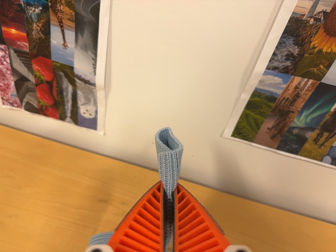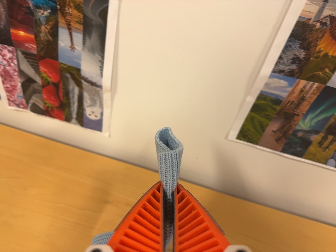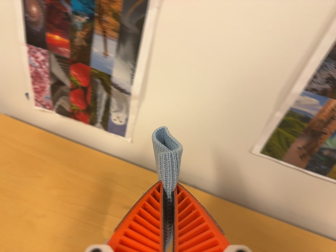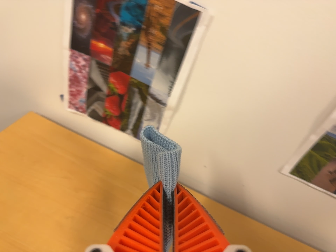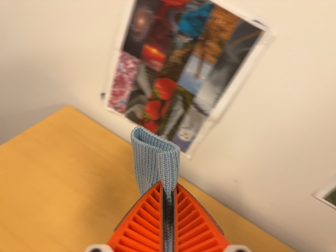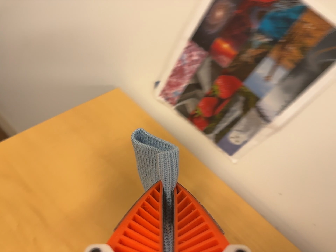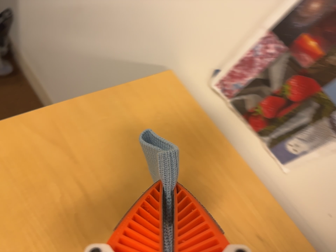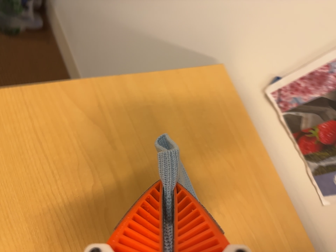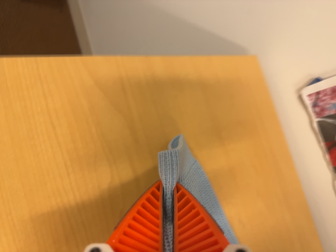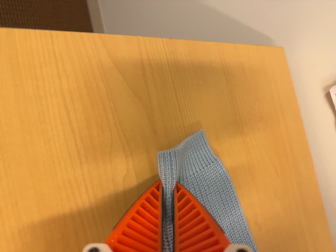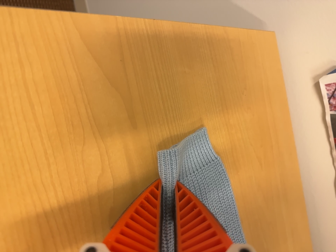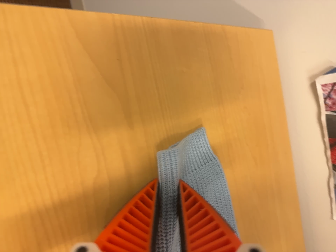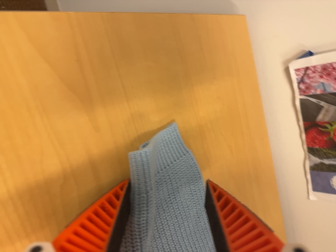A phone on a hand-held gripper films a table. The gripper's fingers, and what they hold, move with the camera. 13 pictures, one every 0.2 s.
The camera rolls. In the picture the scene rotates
clockwise.
0.0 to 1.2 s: The camera swings to its left by about 10 degrees, and the scene slides to the right. It travels to its left, about 28 cm, so close, fixed things drift to the right. It rolls about its line of sight by about 35 degrees, and the scene rotates clockwise.
1.2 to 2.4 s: The camera travels forward, to its left and toward the top of its view, about 16 cm, so what stands in front looms larger. Its aim tips toward the bottom of its view by about 20 degrees, and the scene shifts upward. It rolls about its line of sight by about 20 degrees, and the scene rotates clockwise.
The film runs backward here.
